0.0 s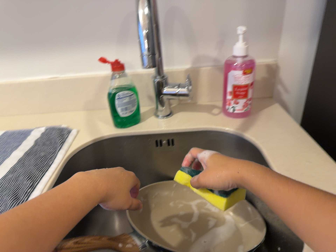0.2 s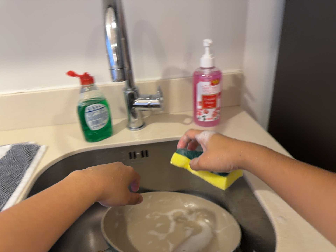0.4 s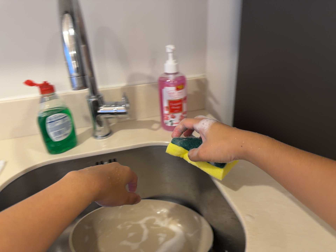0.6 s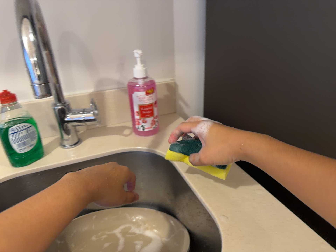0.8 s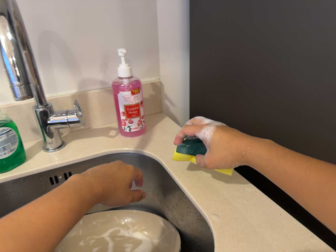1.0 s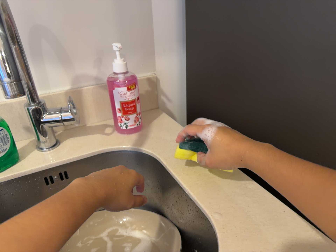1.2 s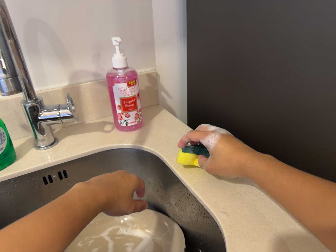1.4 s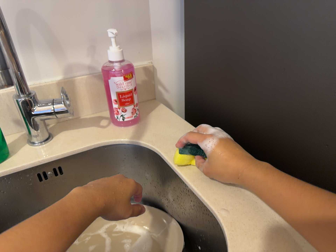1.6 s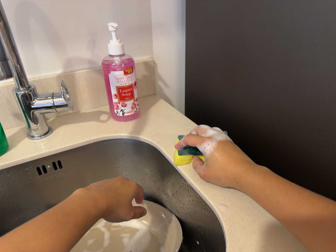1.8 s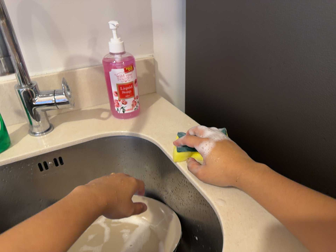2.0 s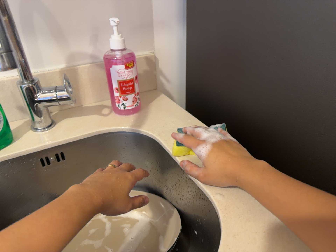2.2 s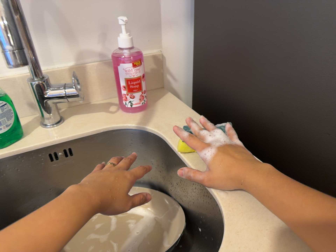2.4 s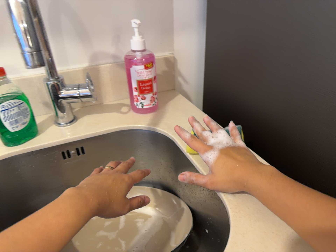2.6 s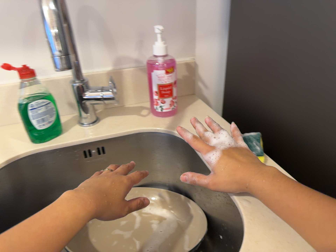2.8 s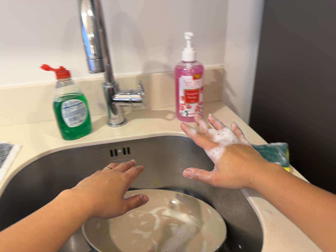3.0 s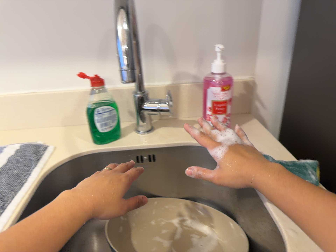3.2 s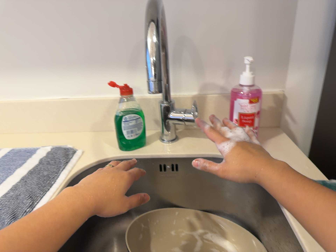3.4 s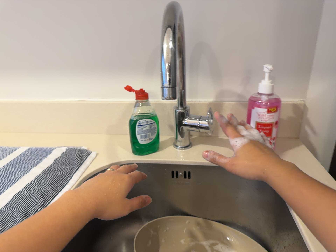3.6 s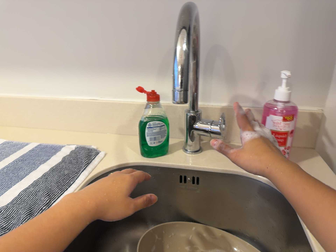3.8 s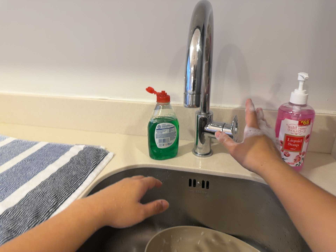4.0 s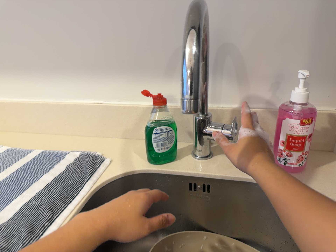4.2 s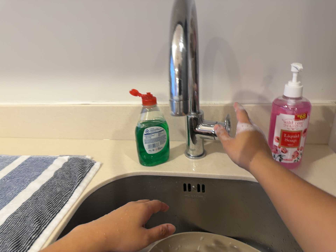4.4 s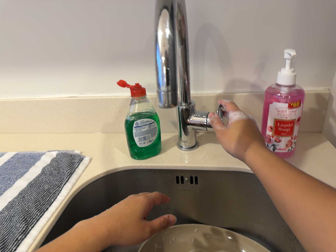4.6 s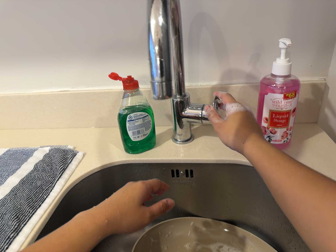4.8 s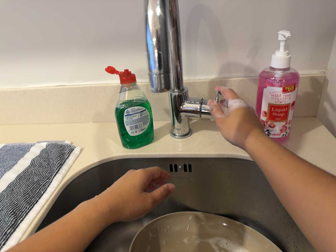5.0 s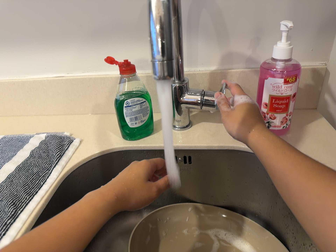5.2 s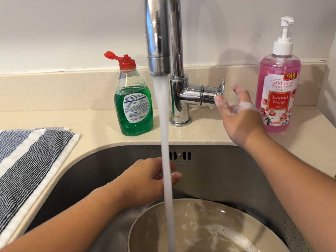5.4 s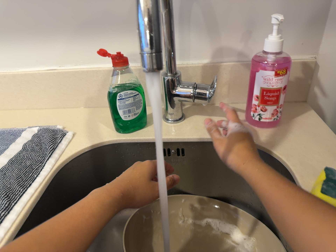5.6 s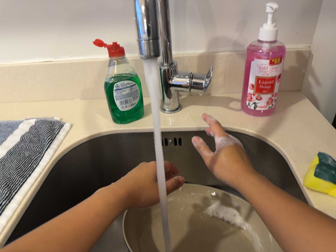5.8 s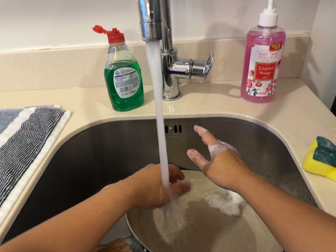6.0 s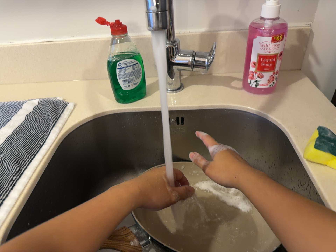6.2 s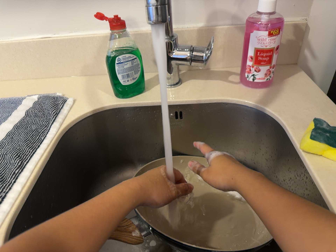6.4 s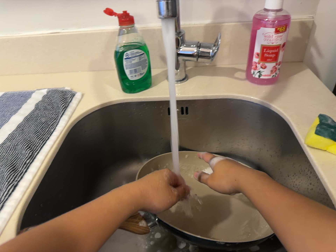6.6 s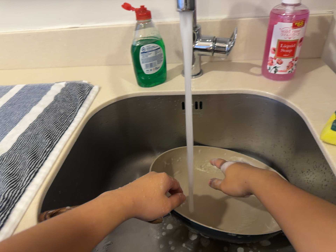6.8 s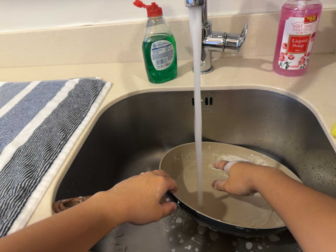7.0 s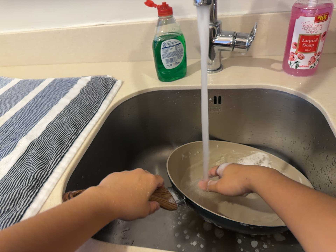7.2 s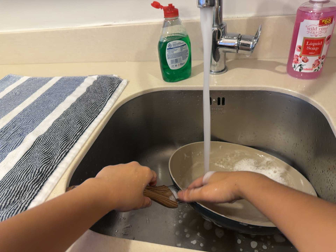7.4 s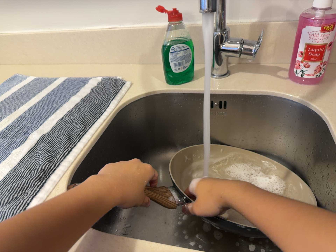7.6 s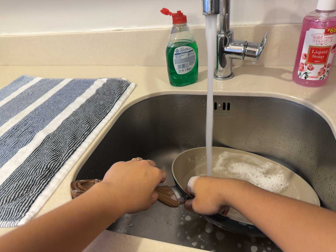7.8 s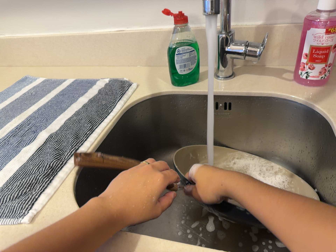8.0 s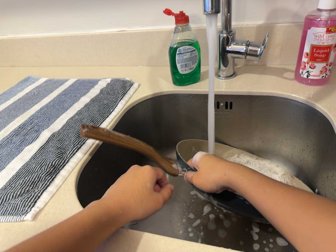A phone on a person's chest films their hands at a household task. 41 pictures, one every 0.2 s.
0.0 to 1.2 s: The camera pans to its right by about 25 degrees. It rolls about its line of sight by about 10 degrees, and the scene rotates counterclockwise.
1.2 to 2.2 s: The camera shifts only a little, or ends up much as it began.
2.2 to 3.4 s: The camera swings to its left by about 30 degrees, and the scene slides to the right. It rolls about its line of sight by about 15 degrees, and the scene rotates clockwise.
3.4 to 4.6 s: The camera travels forward, about 10 cm, so what stands in front looms larger.
4.6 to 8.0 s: The camera travels toward the bottom of its view and backward, about 12 cm, so close, fixed things drift upward. Its aim tips toward the bottom of its view by about 10 degrees, and the scene shifts upward.
The film runs forward here.
